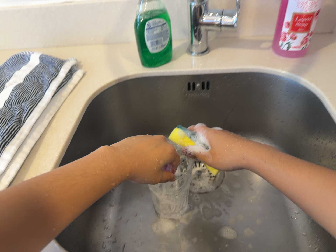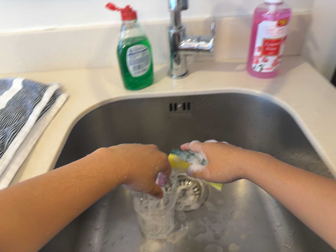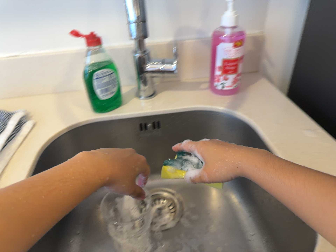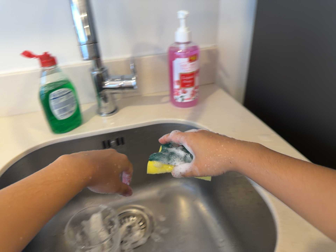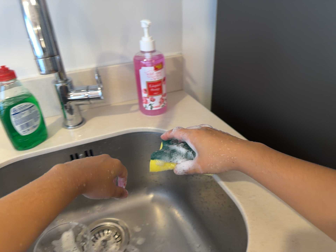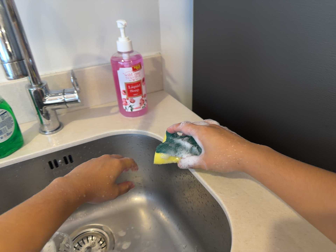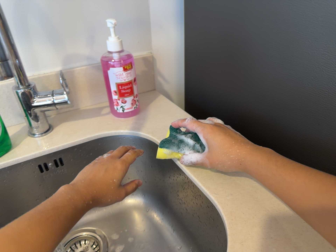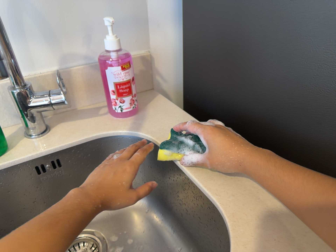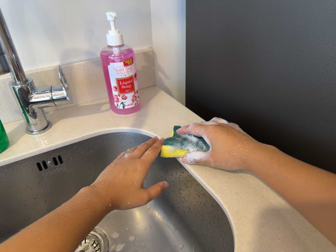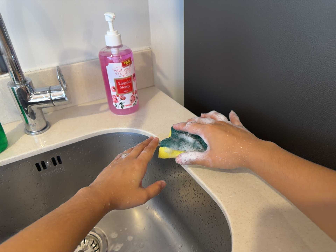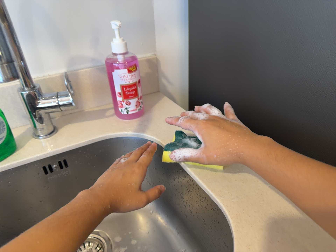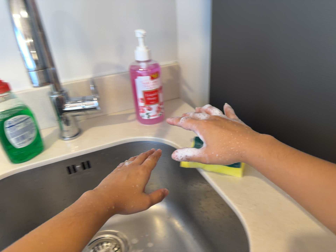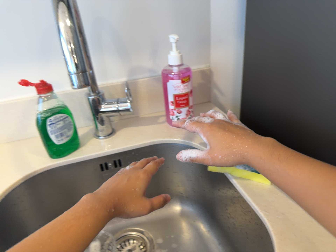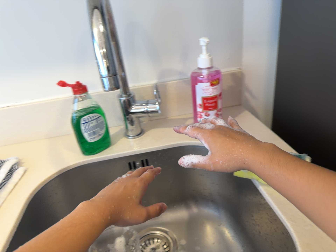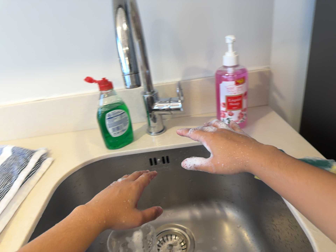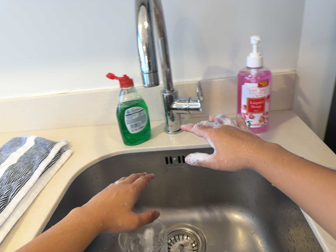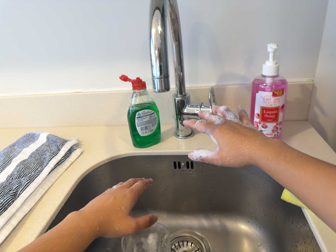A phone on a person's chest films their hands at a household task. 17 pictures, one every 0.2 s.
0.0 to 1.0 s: The camera pans to its right by about 25 degrees. Its aim tips toward the top of its view by about 10 degrees, and the scene shifts downward. It rolls about its line of sight by about 15 degrees, and the scene rotates counterclockwise.
1.0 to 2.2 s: The camera shifts only a little, or ends up much as it began.
2.2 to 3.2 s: The camera swings to its left by about 30 degrees, and the scene slides to the right. It rolls about its line of sight by about 15 degrees, and the scene rotates clockwise.
The film runs forward here.
